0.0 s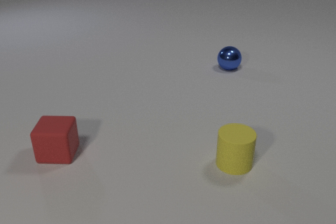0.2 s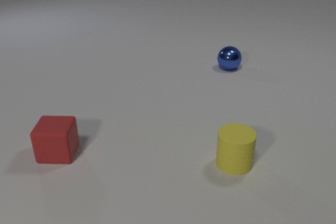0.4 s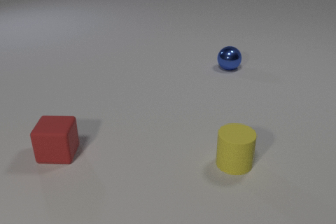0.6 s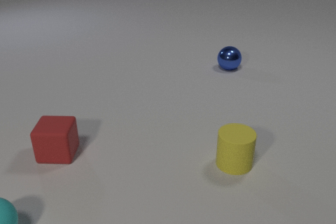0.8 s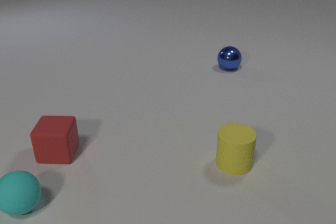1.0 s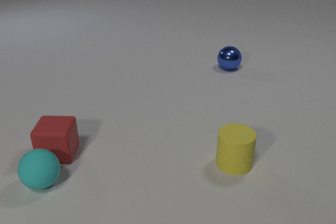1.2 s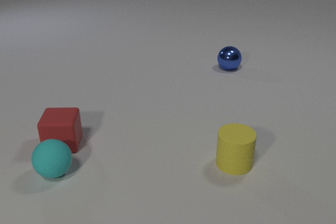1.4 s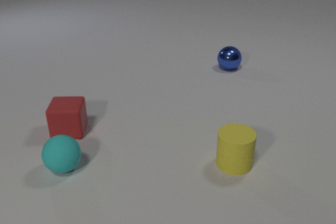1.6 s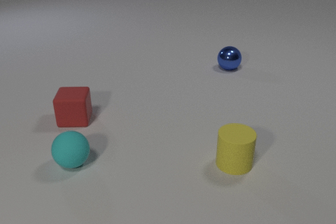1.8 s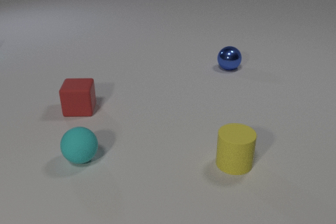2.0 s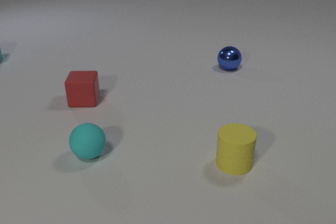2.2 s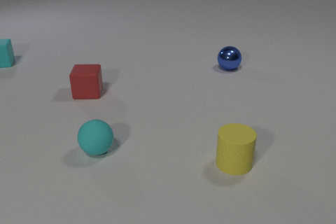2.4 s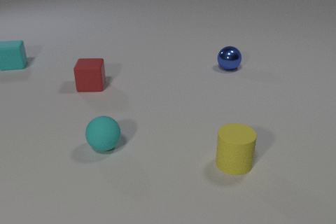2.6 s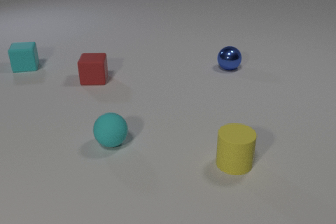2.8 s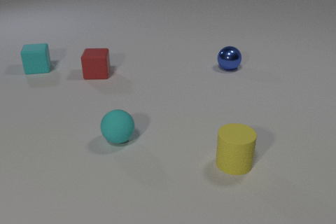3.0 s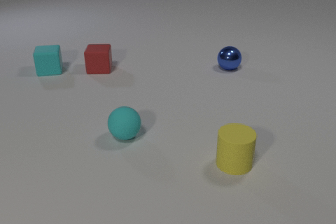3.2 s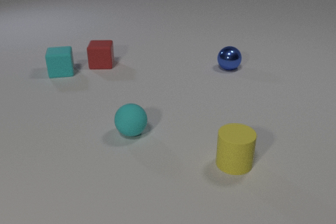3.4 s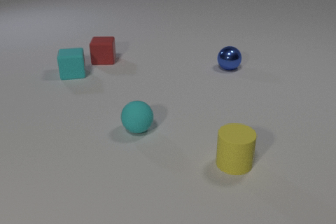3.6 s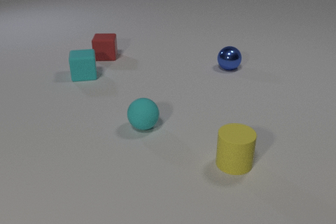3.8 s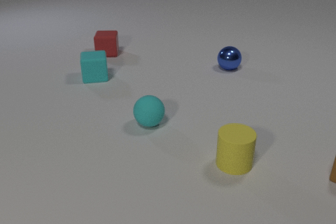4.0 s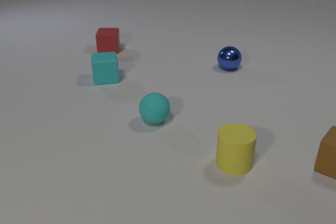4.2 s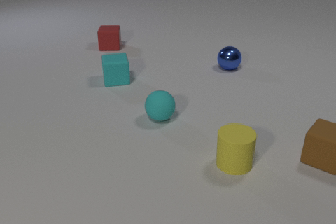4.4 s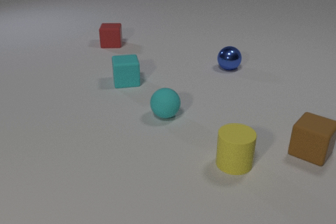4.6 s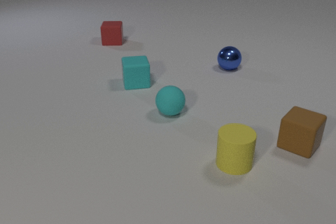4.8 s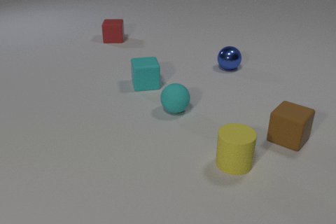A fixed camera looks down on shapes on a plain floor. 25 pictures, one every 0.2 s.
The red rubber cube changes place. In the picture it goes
away from the camera.
The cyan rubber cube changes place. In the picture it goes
to the right.
0.0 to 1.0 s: The cyan rubber sphere comes in at the bottom edge, rolls away from the camera and to the right.
1.0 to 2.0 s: The cyan rubber sphere rolls to the right and away from the camera. The red rubber cube slides away from the camera. The cyan rubber sphere and the red rubber cube collide.
2.0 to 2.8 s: The cyan rubber sphere rolls to the right and away from the camera. The red rubber cube slides away from the camera. The cyan rubber cube slides to the right and toward the camera.
2.8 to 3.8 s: The cyan rubber sphere rolls to the right and away from the camera. The red rubber cube slides away from the camera. The cyan rubber cube slides to the right and toward the camera. The brown rubber cube comes in at the right edge.
3.8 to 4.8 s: The cyan rubber sphere rolls away from the camera and to the right. The red rubber cube slides away from the camera. The cyan rubber cube slides to the right and toward the camera. The brown rubber cube slides to the left and away from the camera.
How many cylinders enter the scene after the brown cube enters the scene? 0.
How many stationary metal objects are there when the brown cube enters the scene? 1.
What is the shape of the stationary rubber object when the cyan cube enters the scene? cylinder.
